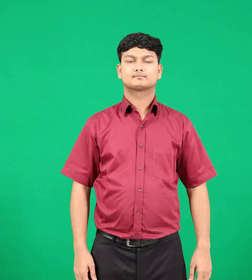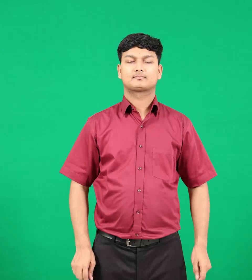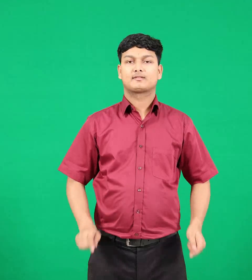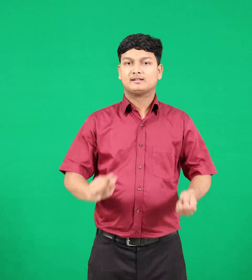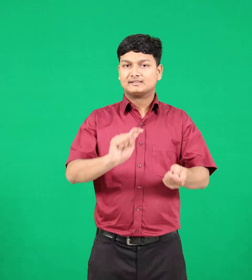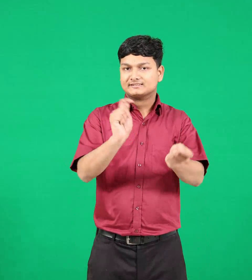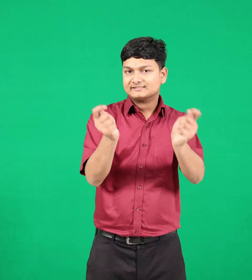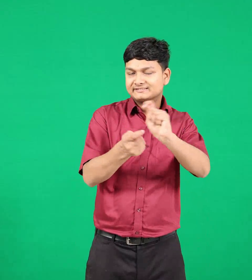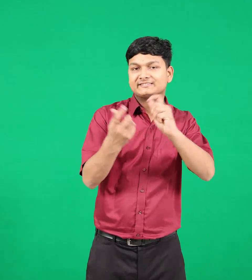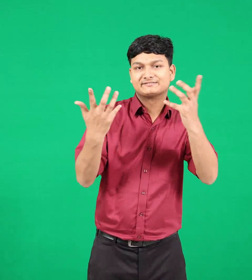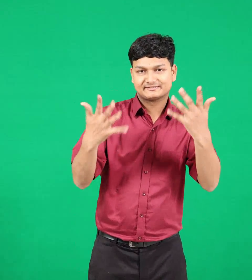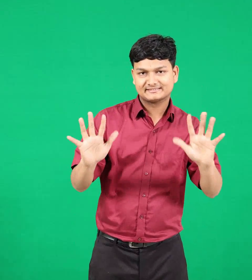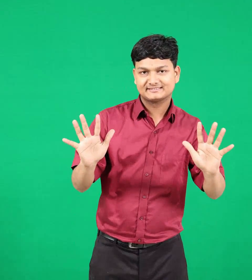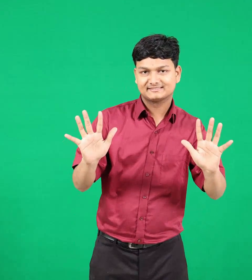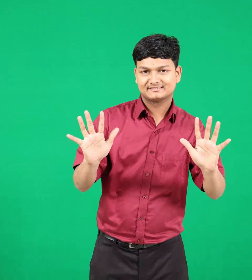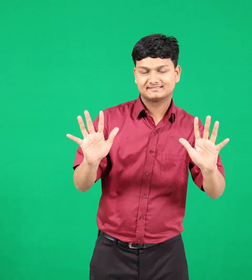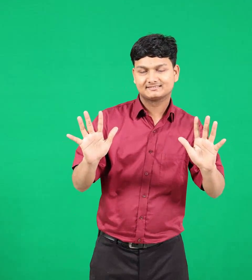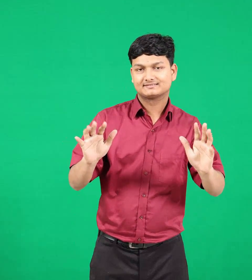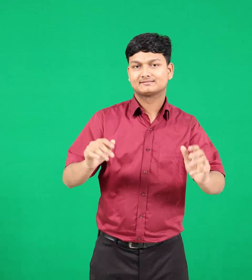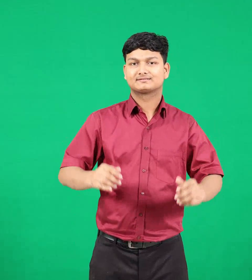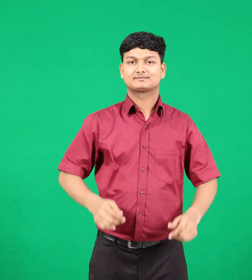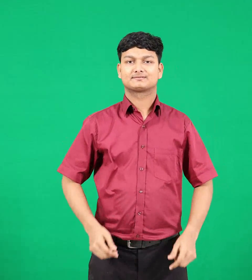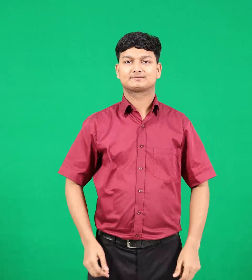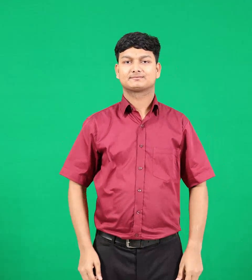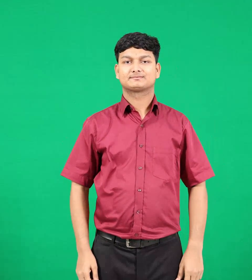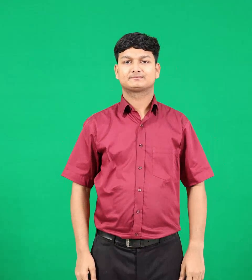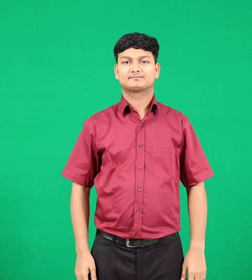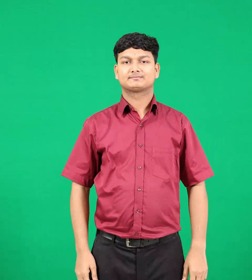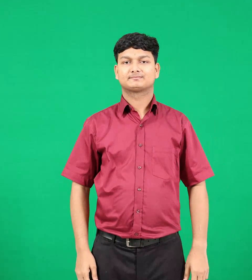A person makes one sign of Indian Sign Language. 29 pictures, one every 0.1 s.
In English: changed
